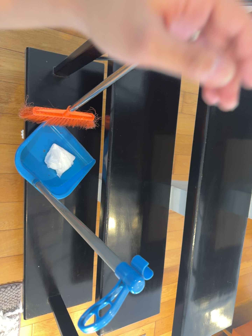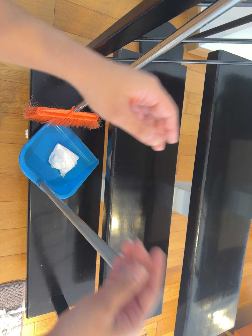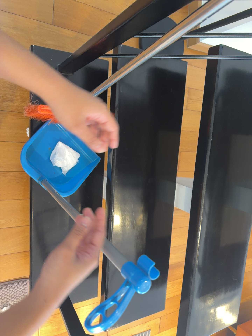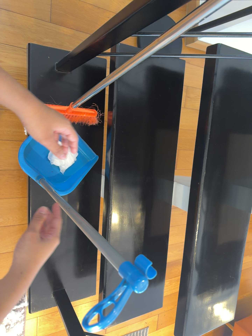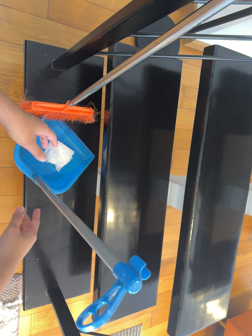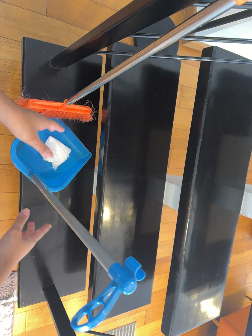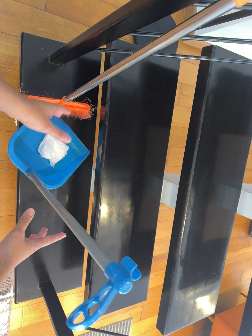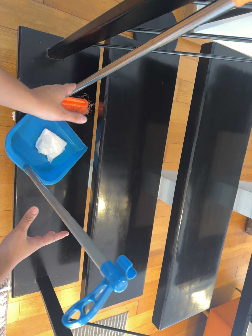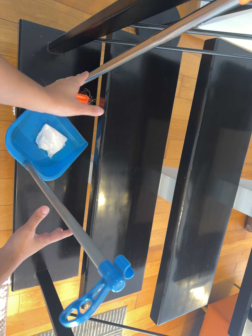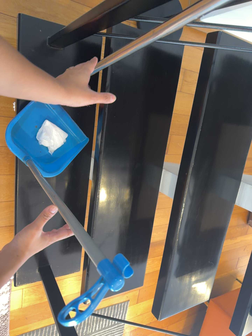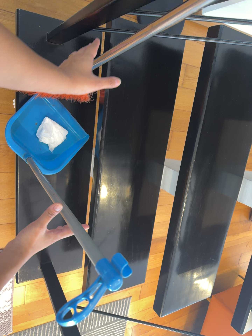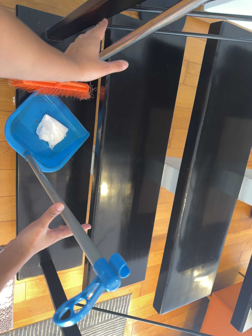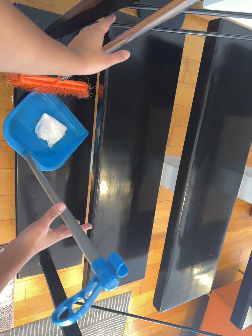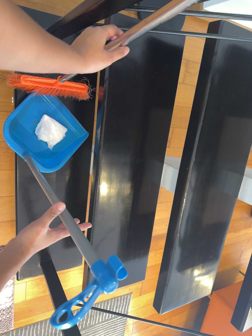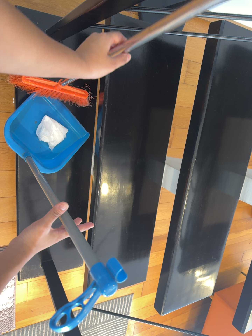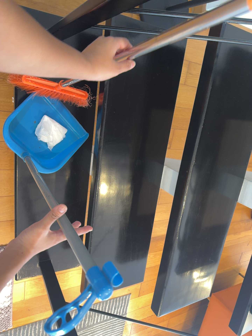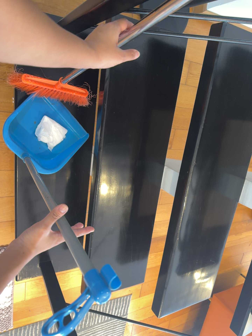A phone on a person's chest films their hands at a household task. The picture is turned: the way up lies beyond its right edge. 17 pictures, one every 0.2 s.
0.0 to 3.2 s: The camera travels toward the top of its view, about 7 cm. Its aim tips toward the bottom of its view by about 10 degrees.
The film runs backward here.
